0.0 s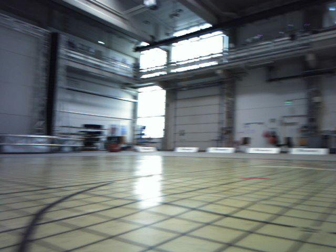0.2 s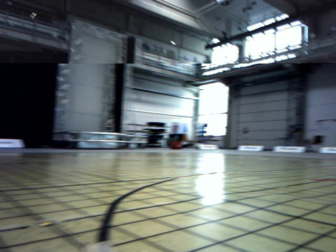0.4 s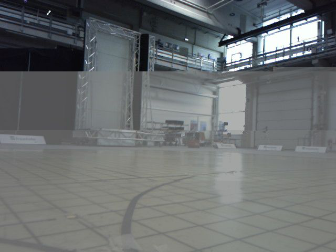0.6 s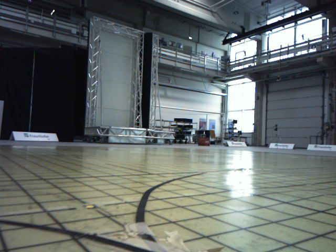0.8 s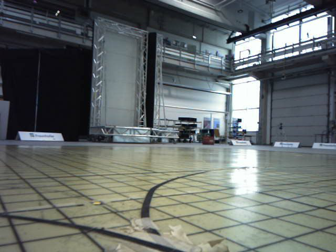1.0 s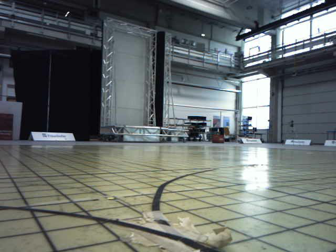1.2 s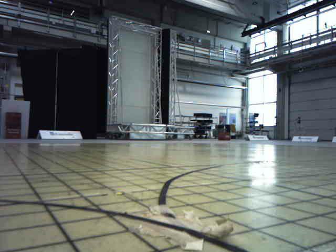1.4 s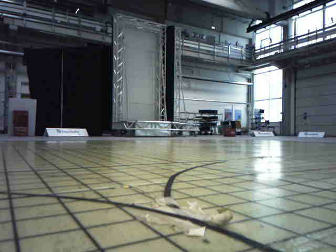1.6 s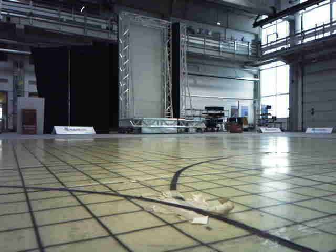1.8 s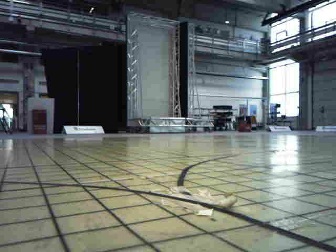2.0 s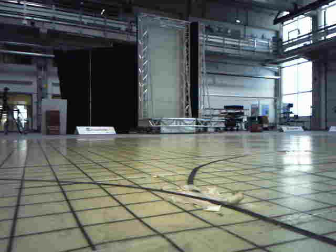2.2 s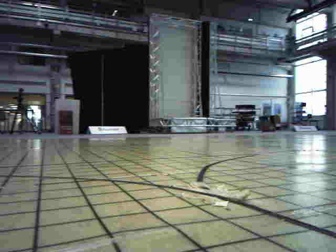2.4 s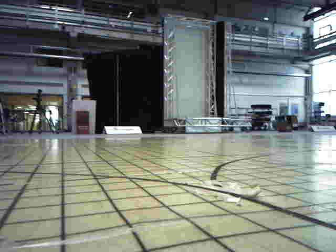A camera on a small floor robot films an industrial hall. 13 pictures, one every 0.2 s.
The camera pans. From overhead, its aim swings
counterclockwise.
The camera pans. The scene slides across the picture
to the right.
0.0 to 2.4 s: The scene slides to the right, as the camera pans about 35 degrees to its left. It travels backward, about 0.4 m.
The film runs backward here.
